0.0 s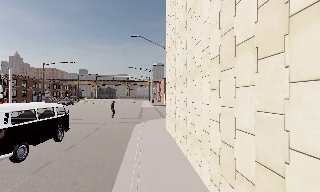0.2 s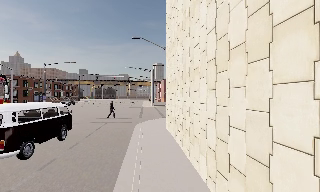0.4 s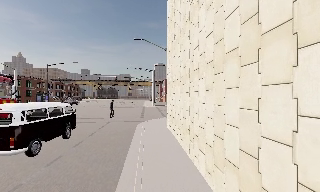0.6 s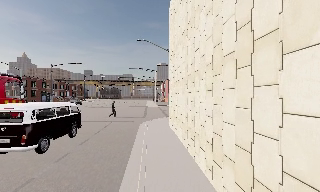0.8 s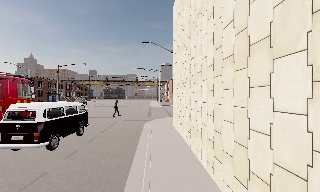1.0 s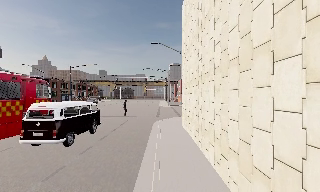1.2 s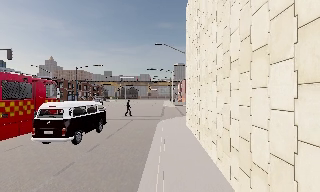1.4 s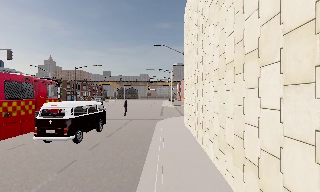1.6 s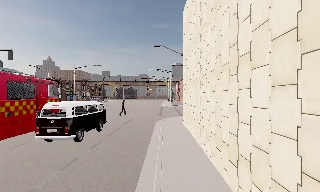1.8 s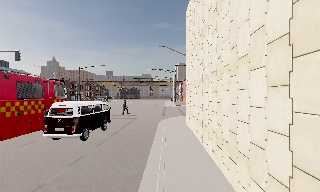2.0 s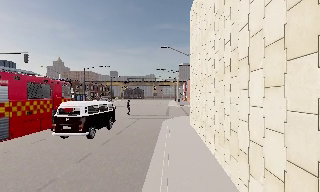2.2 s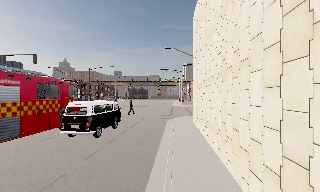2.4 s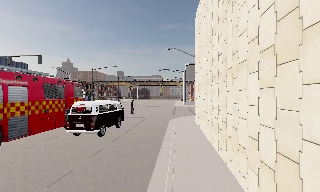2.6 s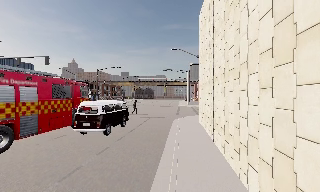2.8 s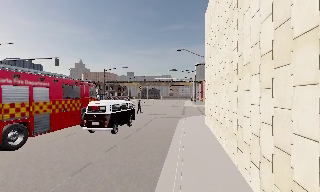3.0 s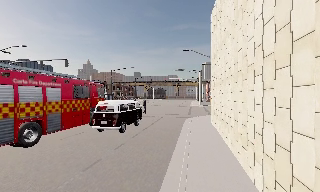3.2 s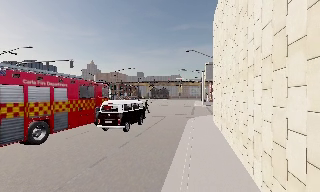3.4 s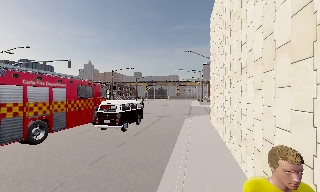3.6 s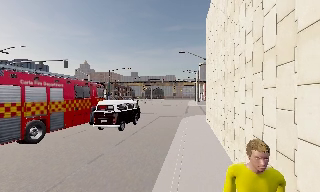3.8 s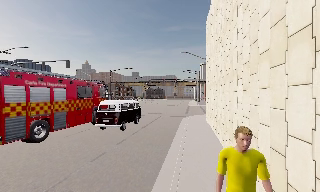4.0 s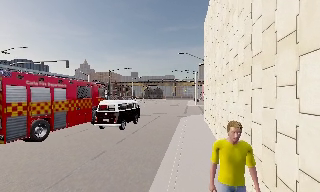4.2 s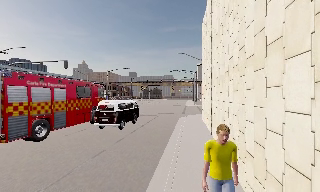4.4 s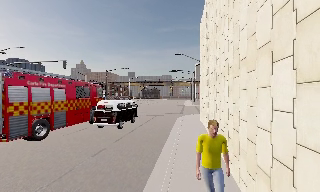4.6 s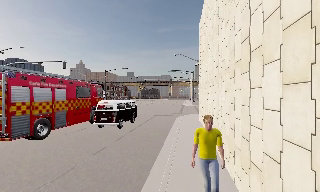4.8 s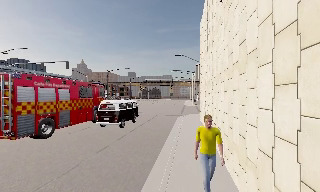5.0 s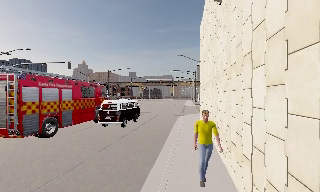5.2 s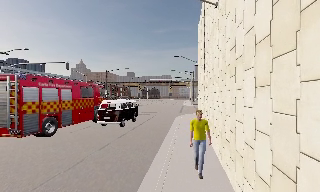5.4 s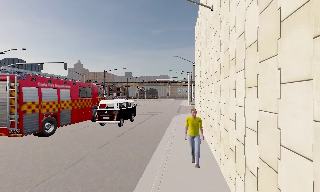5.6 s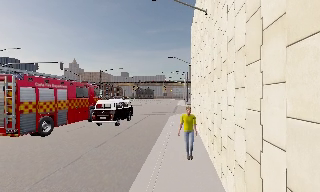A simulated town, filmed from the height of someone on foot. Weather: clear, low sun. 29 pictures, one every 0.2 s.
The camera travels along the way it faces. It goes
backward.
0.0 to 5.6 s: The camera swings to its left by about 15 degrees, and the scene slides to the right. It travels backward, about 6 m, so what stands in front gets smaller.
The film runs backward here.
